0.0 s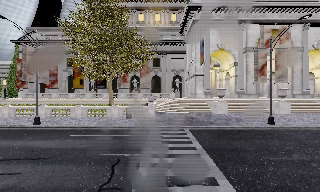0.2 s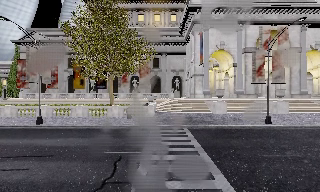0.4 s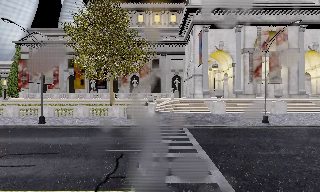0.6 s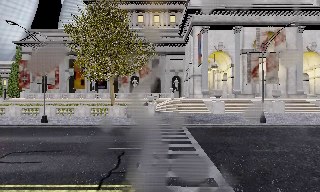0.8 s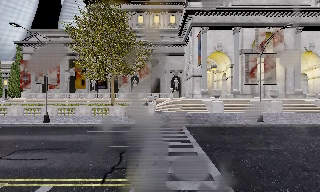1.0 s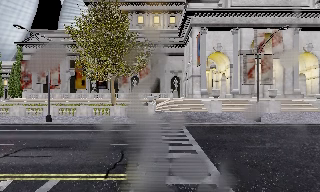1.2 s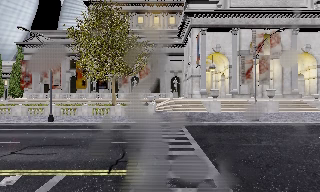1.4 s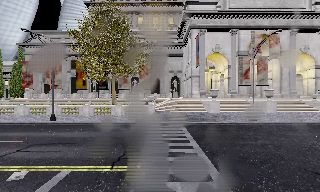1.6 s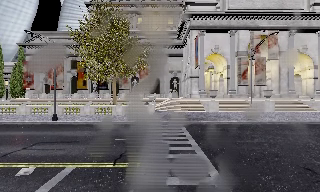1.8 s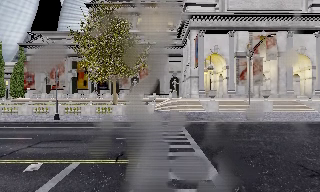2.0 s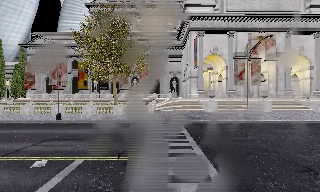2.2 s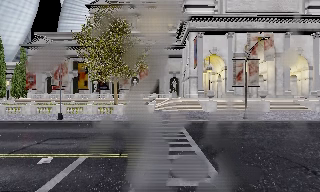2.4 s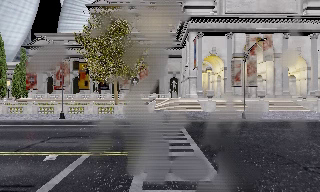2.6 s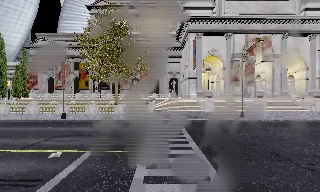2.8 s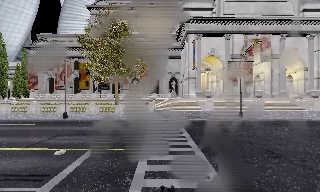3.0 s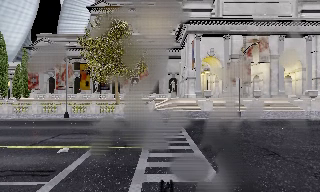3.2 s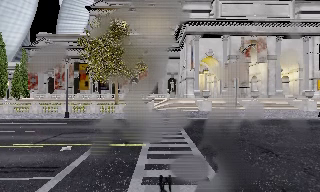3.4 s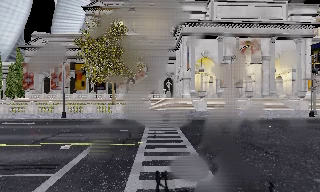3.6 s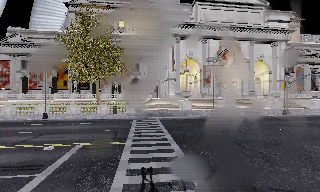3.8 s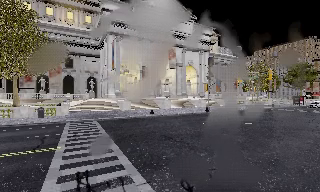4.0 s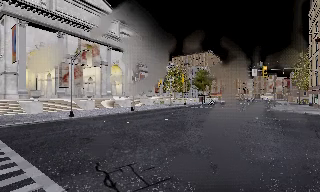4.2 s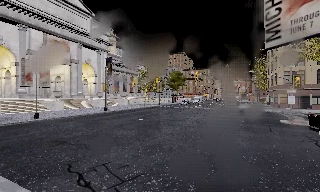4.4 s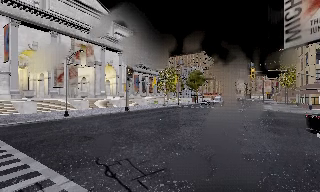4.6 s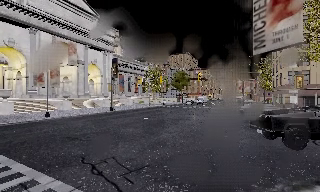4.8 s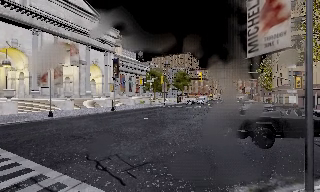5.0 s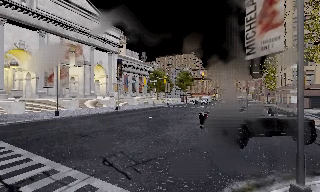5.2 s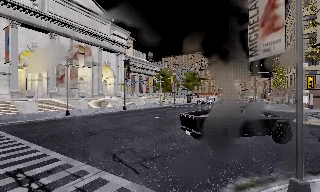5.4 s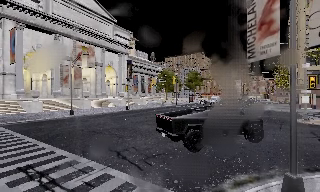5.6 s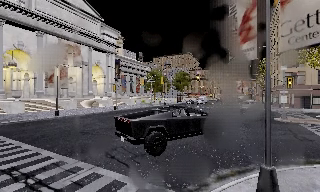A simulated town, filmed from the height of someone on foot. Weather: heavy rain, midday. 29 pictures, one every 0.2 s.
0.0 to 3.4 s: The camera travels backward, about 6 m, so what stands in front gets smaller.
3.4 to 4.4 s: The camera pans to its right, which is clockwise from overhead, by about 55 degrees. It travels backward, about 1.5 m.
4.4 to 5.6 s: The camera travels backward, about 2 m, so what stands in front gets smaller.
The film runs backward here.
